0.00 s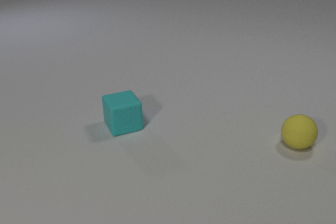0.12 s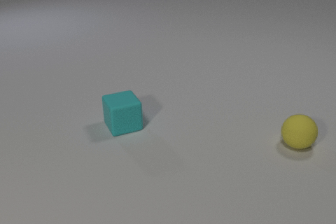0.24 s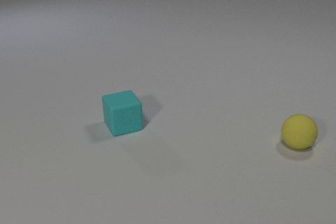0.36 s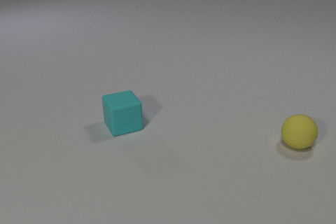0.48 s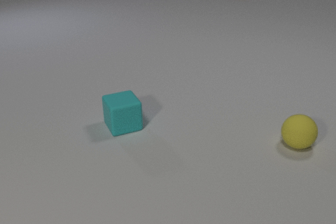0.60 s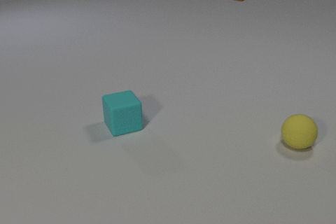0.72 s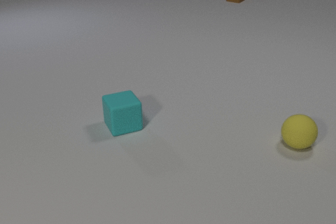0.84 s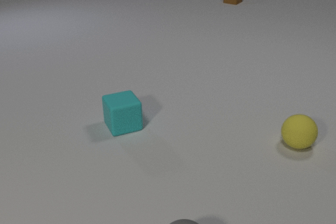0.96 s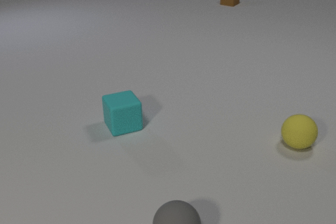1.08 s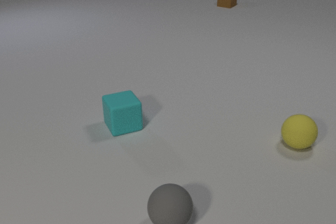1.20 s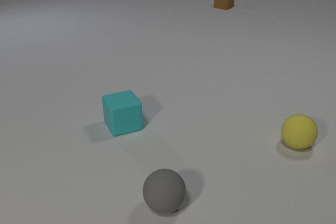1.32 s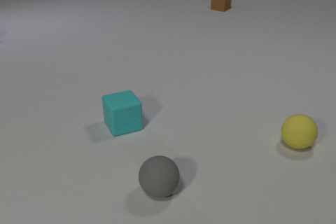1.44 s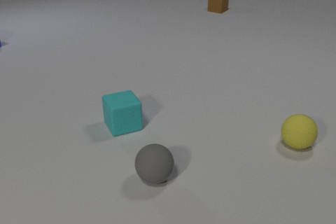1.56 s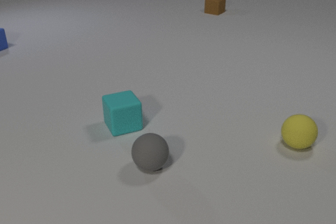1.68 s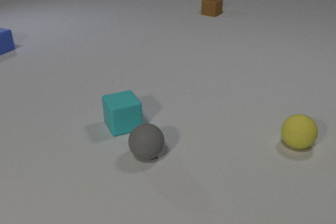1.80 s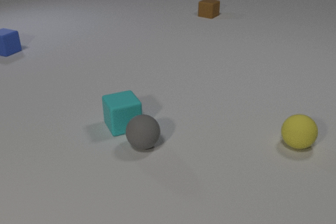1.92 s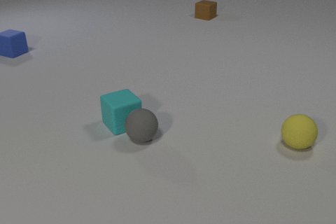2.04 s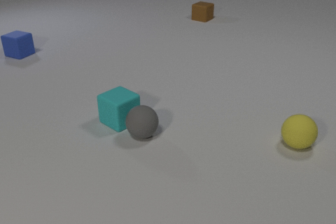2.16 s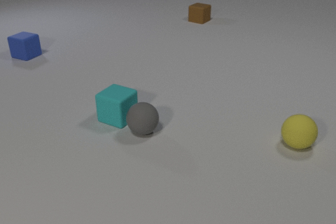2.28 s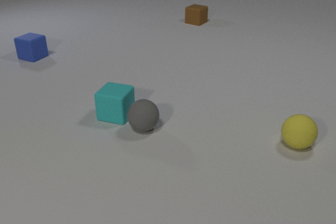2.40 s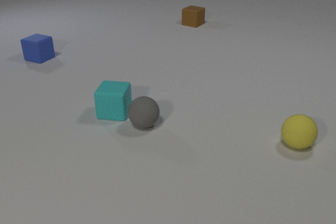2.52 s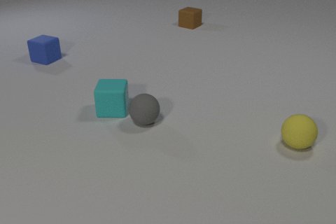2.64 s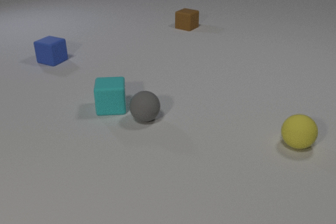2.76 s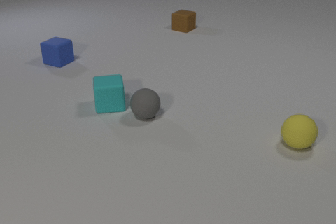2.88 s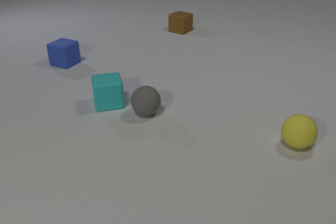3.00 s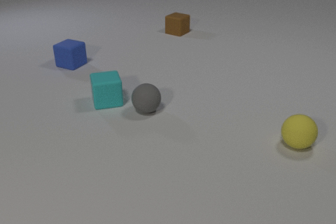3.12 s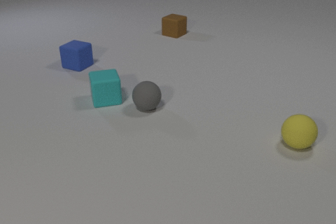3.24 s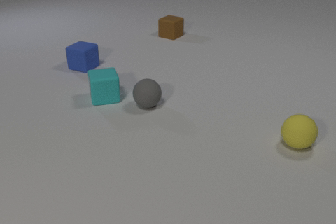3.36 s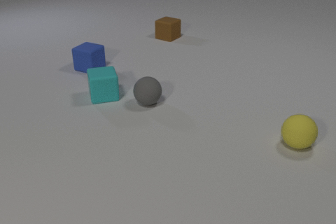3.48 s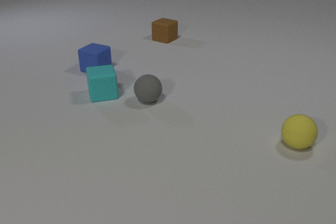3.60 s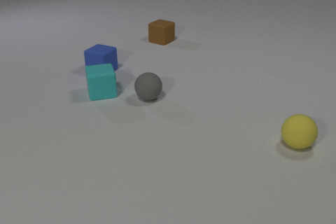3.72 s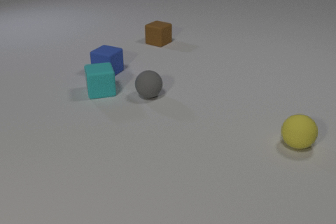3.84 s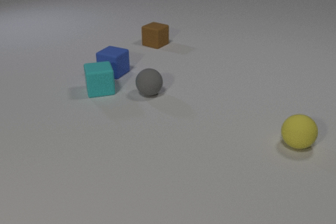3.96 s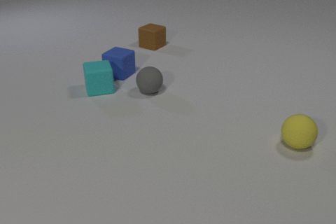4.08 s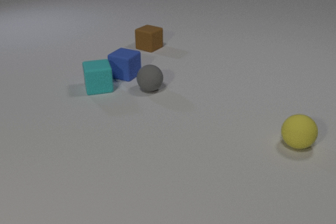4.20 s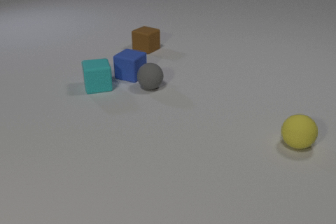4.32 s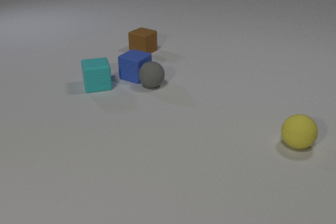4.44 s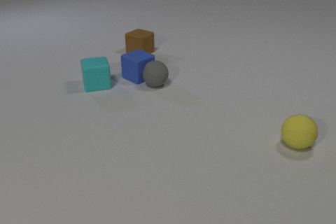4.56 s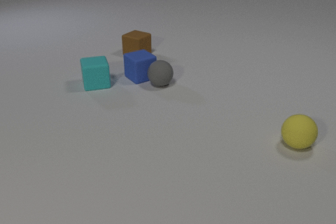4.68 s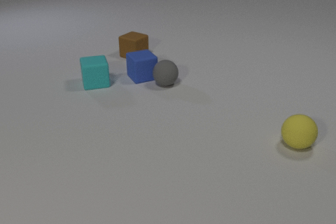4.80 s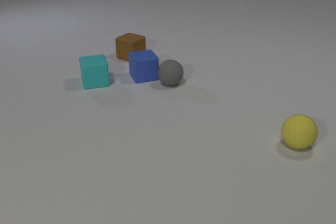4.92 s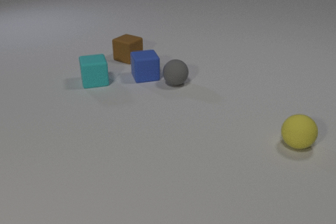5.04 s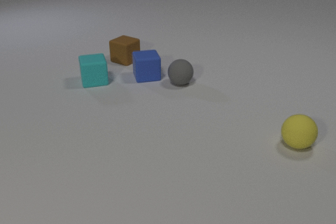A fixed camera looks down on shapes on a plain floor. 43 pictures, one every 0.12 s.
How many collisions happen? 2.
What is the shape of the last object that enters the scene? cube.
How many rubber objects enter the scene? 3.
0.00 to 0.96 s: The gray rubber sphere comes in at the bottom edge, rolls away from the camera. The brown rubber cube comes in at the top edge, slides toward the camera and to the left.
0.96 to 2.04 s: The gray rubber sphere rolls away from the camera. The cyan rubber cube slides away from the camera, spins counterclockwise seen from above by about 30 degrees, its near face sliding to the right. The brown rubber cube slides toward the camera and to the left. The blue rubber cube comes in at the left edge, slides toward the camera and to the right. The gray rubber sphere and the cyan rubber cube collide.
2.04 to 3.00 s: The gray rubber sphere rolls away from the camera. The cyan rubber cube slides away from the camera, spins so that its near face slides to the right, counterclockwise seen from above. The brown rubber cube slides toward the camera and to the left. The blue rubber cube slides to the right and toward the camera.
3.00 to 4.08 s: The gray rubber sphere rolls away from the camera. The cyan rubber cube slides away from the camera. The brown rubber cube slides toward the camera and to the left. The blue rubber cube slides to the right and toward the camera.
4.08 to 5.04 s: The gray rubber sphere rolls to the right and away from the camera. The cyan rubber cube slides away from the camera. The brown rubber cube slides toward the camera and to the left. The blue rubber cube slides to the right, spins so that its near face slides to the left, clockwise seen from above. The gray rubber sphere and the blue rubber cube collide.
